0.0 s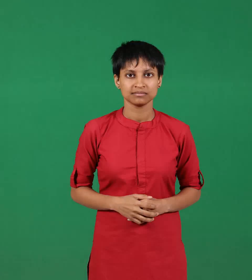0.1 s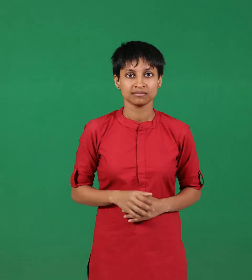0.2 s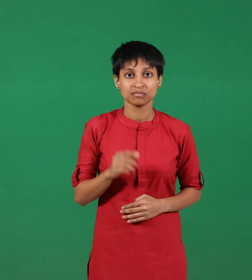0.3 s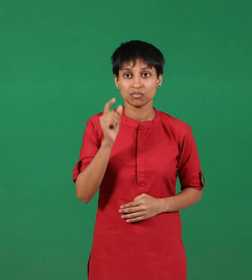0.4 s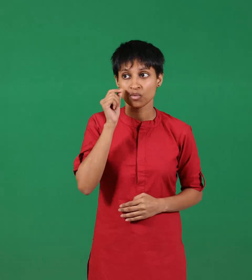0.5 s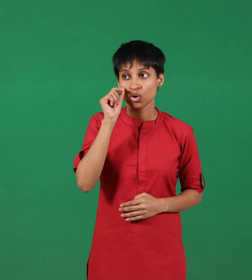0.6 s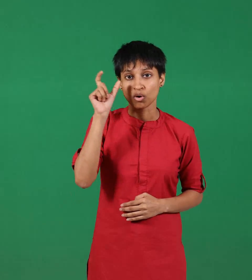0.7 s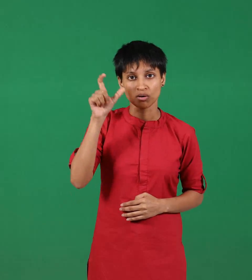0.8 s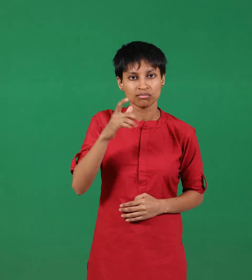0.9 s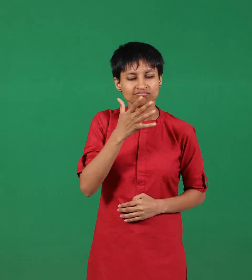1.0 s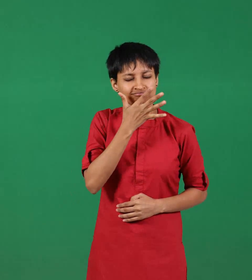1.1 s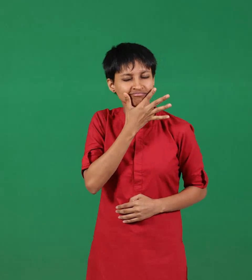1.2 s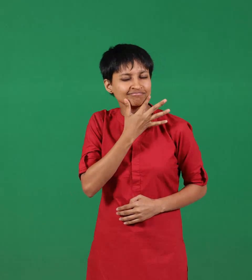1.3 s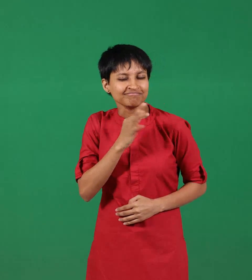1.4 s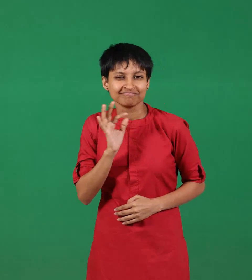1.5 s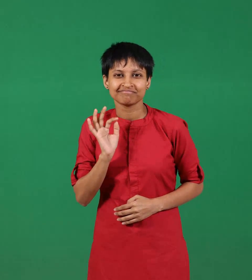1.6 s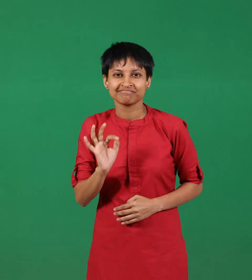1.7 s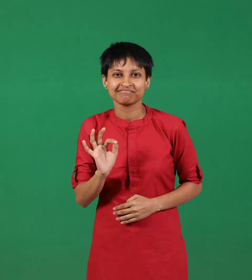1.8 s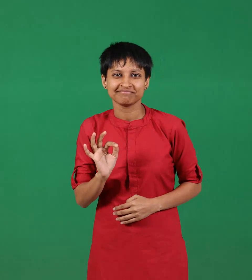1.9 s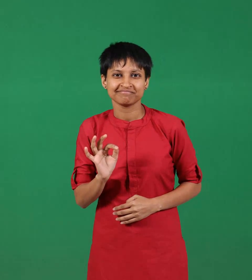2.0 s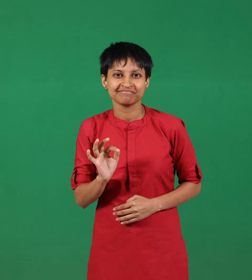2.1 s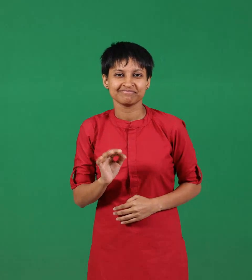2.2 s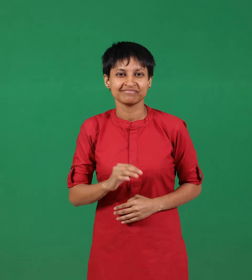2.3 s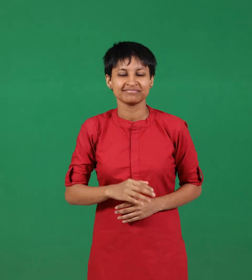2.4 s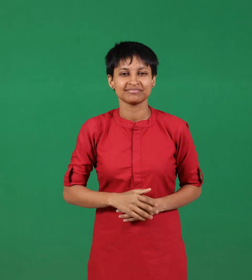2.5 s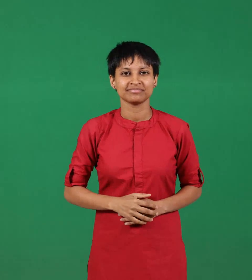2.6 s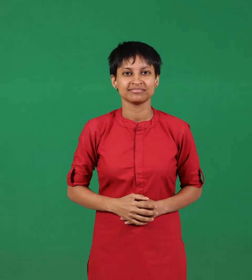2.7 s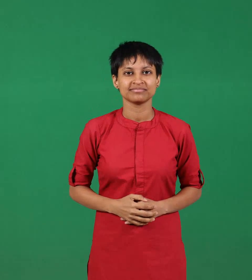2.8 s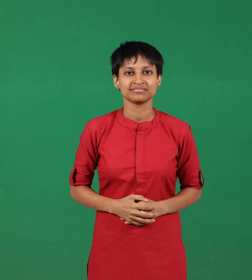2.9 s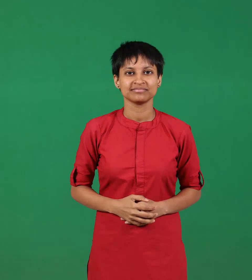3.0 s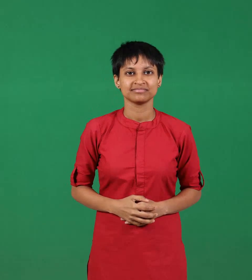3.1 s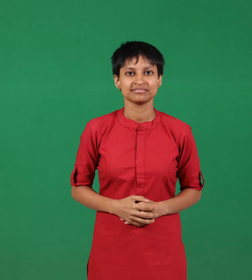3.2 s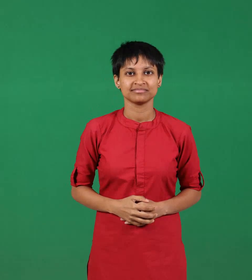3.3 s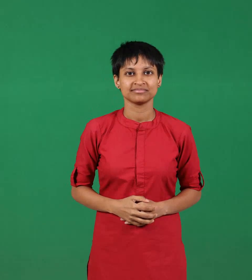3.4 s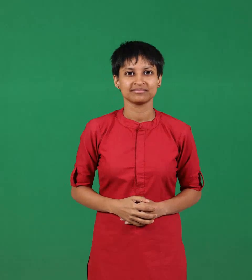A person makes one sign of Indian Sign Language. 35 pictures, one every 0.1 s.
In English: handsome
